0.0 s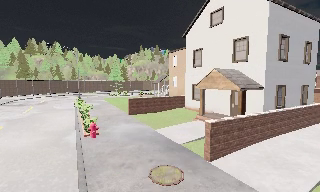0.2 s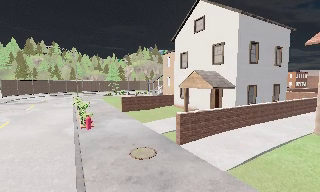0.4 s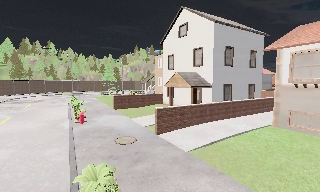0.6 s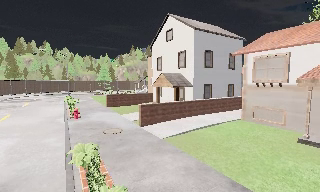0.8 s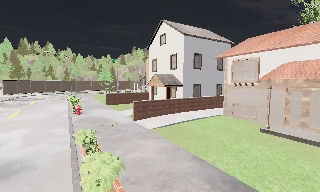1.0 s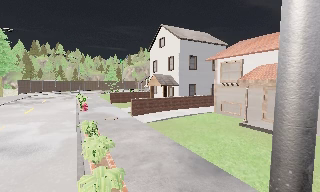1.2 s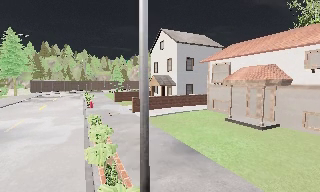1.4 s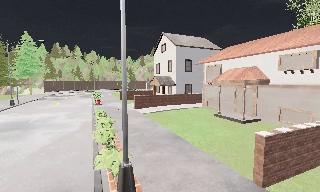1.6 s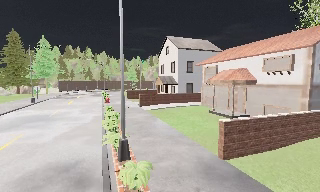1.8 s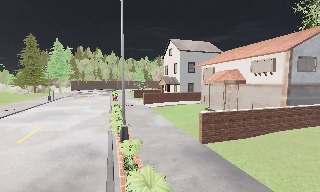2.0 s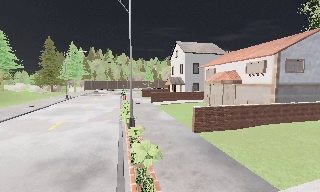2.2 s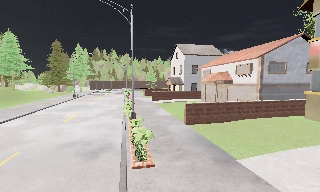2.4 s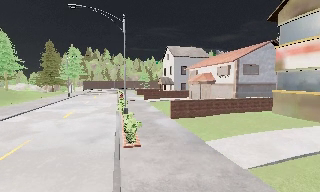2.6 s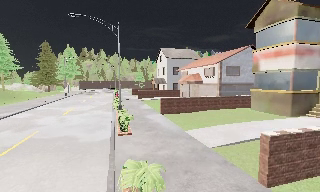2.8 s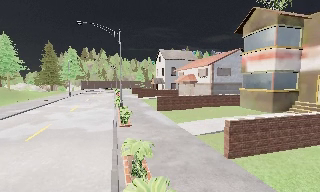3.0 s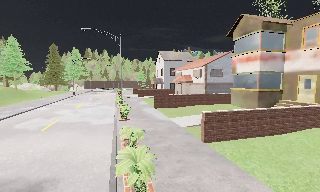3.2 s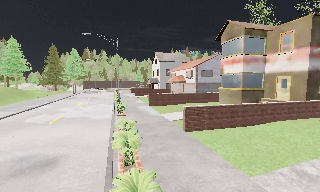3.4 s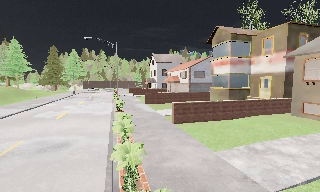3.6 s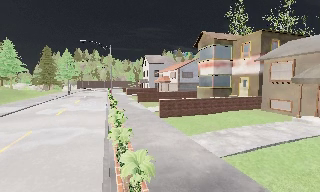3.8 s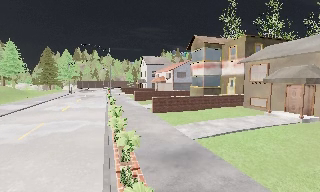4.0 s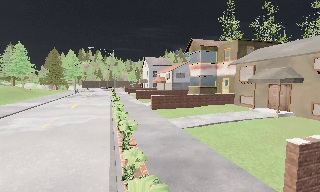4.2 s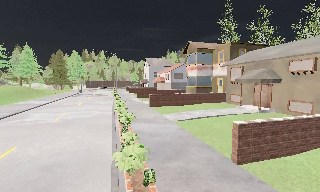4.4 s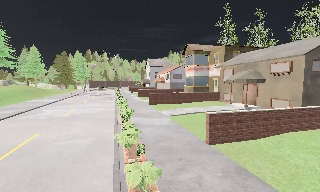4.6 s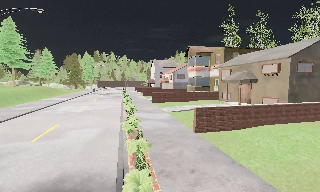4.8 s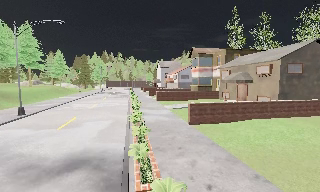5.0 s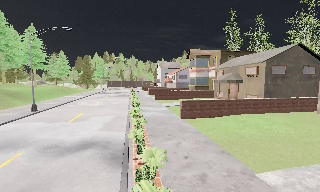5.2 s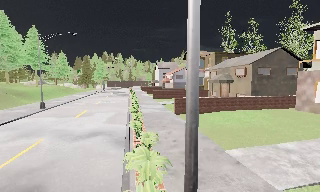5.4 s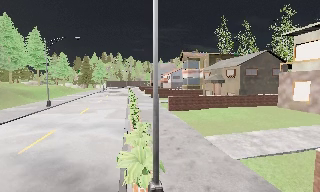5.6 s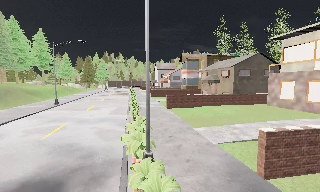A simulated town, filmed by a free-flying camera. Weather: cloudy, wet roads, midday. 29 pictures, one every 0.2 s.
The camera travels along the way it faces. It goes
backward.
0.0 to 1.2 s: The camera travels backward and to its right, about 10 m, so what stands in front gets smaller.
1.2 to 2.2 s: The camera pans to its left, which is counterclockwise from overhead, by about 15 degrees. It travels backward, about 9 m, so what stands in front gets smaller.
2.2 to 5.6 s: The camera travels backward, about 30 m, so what stands in front gets smaller.
The film runs backward here.
